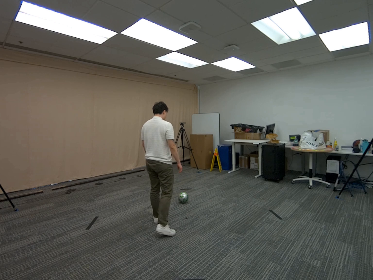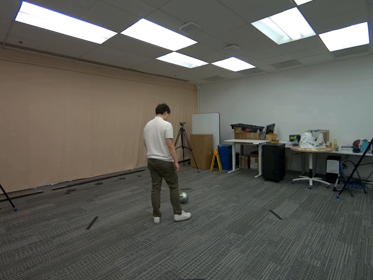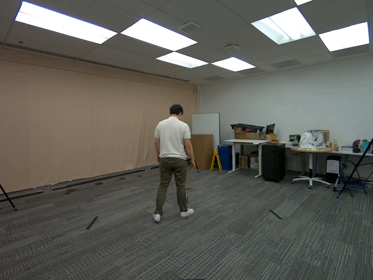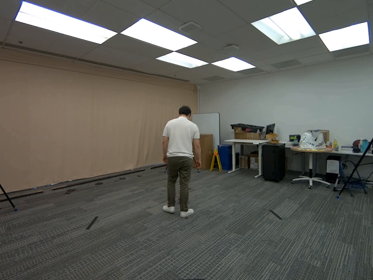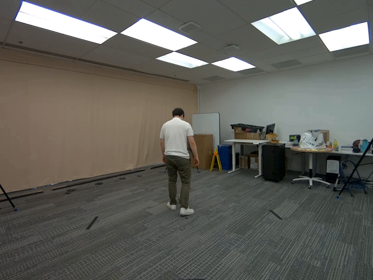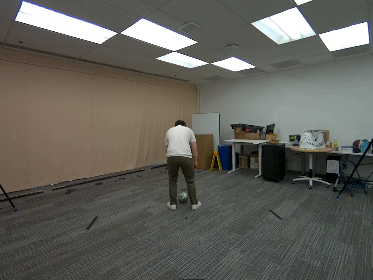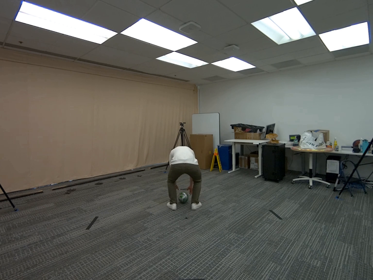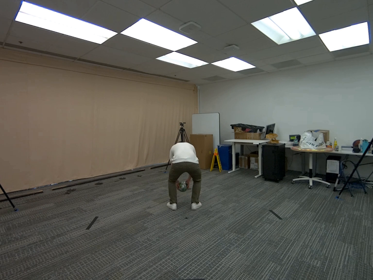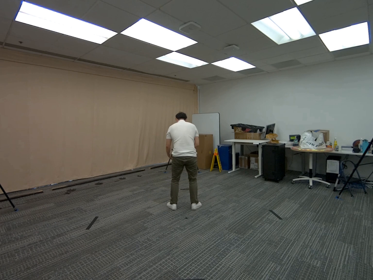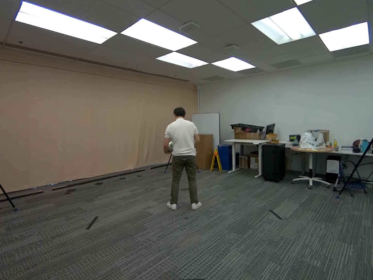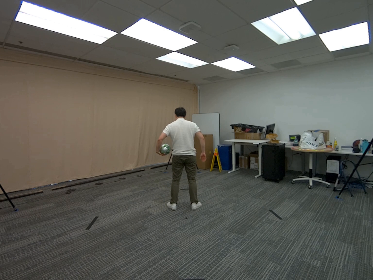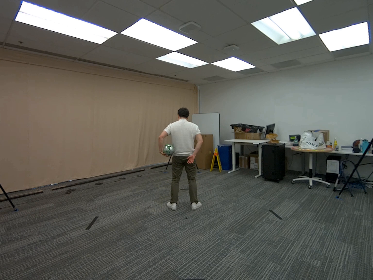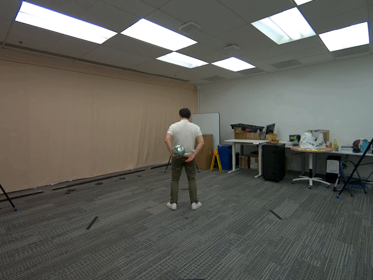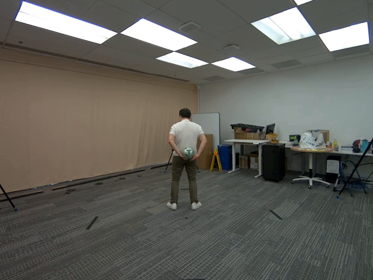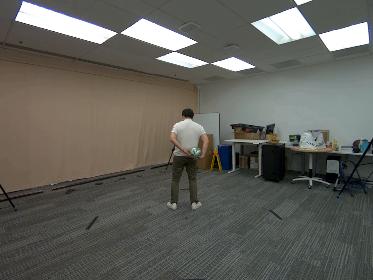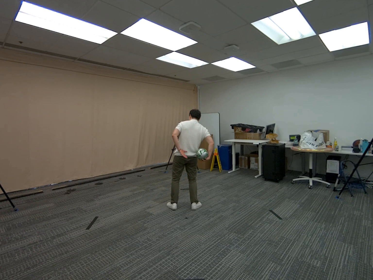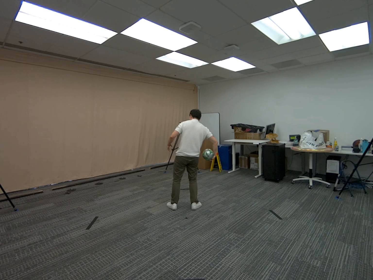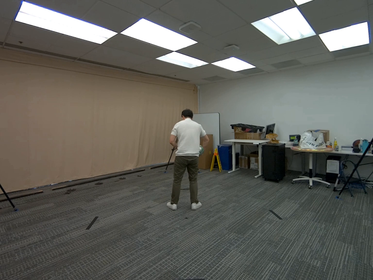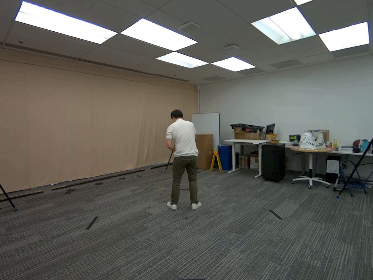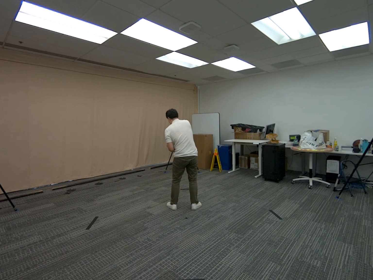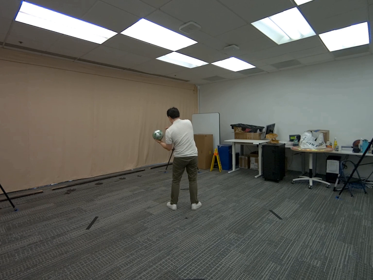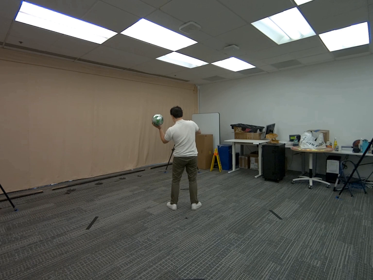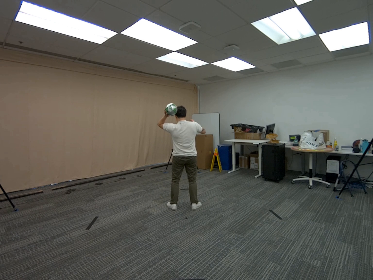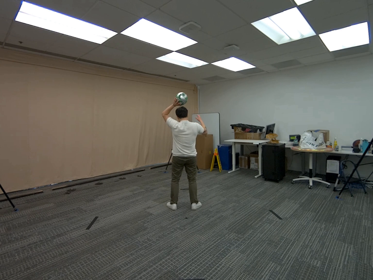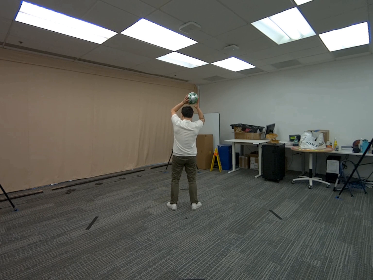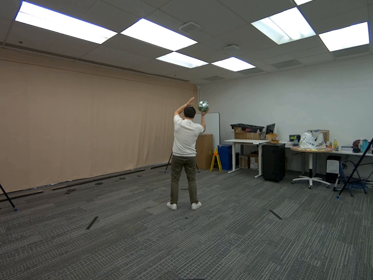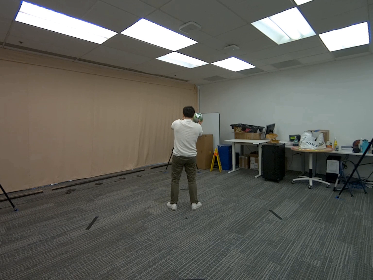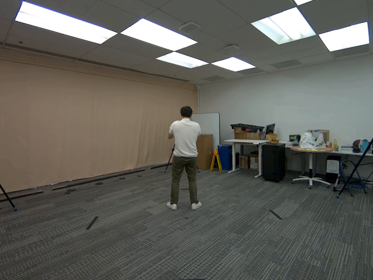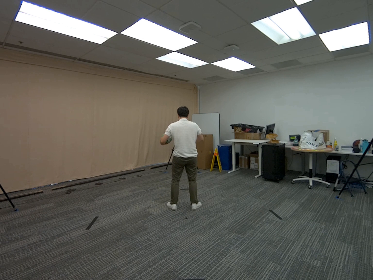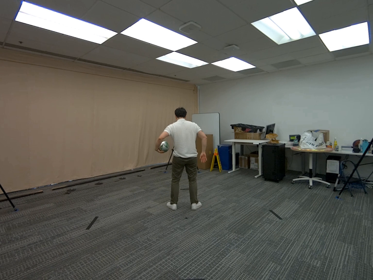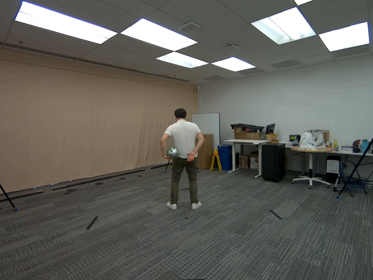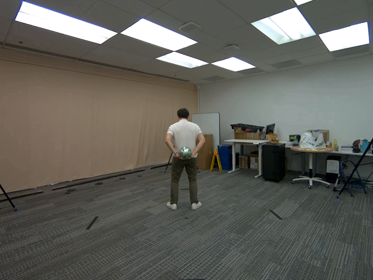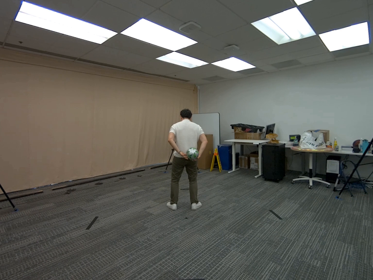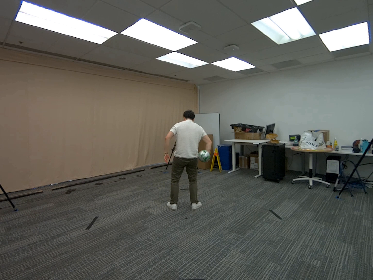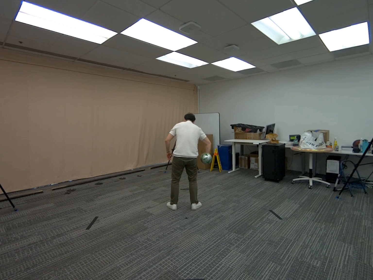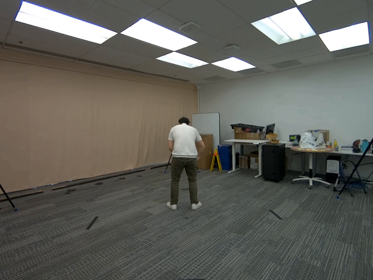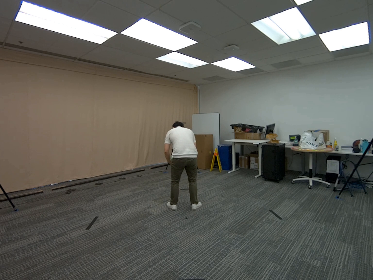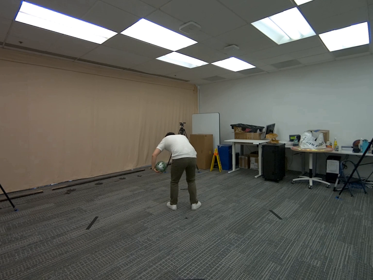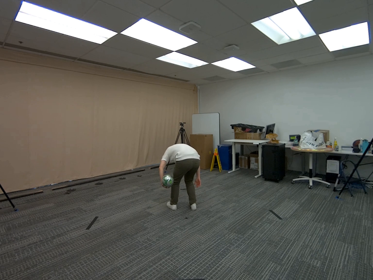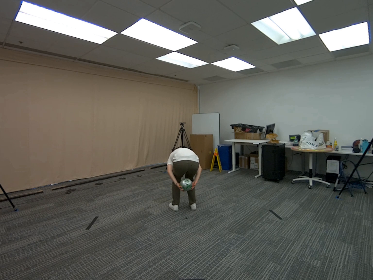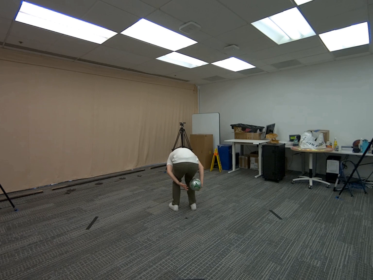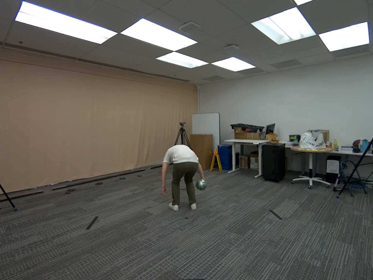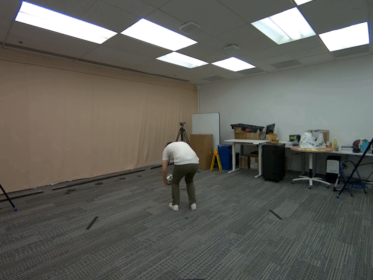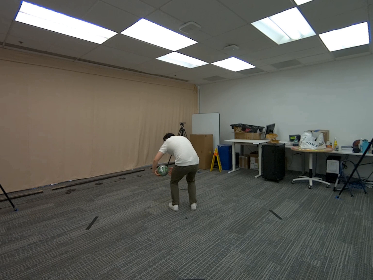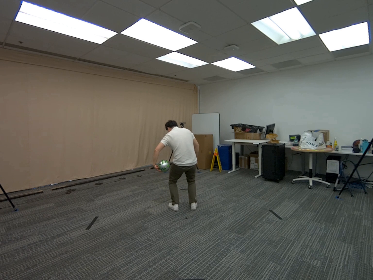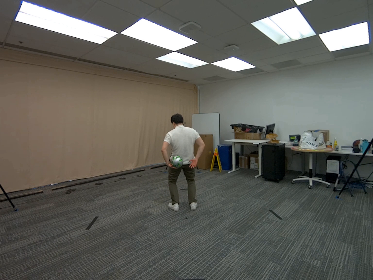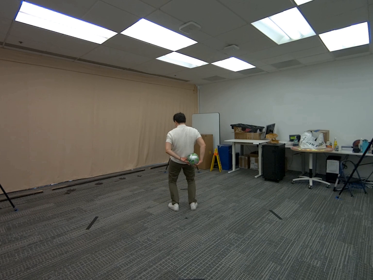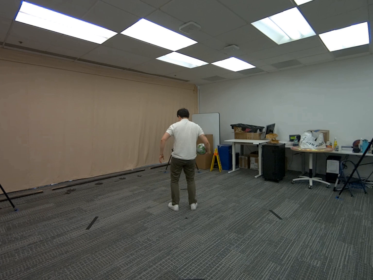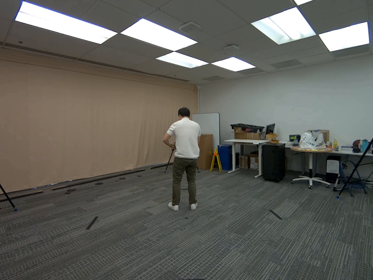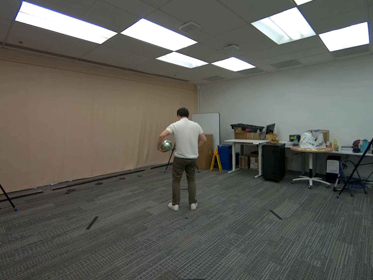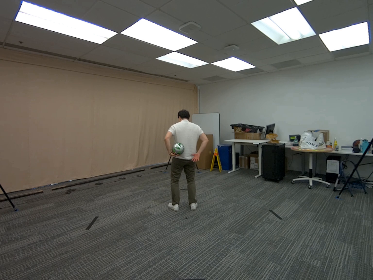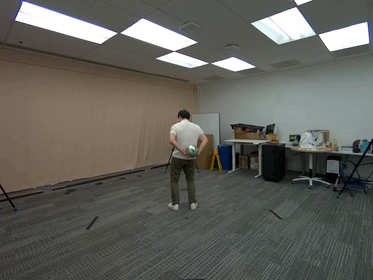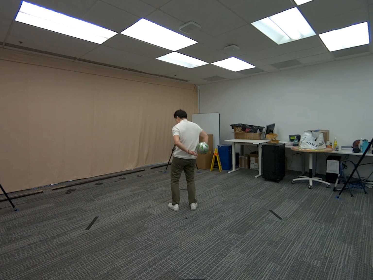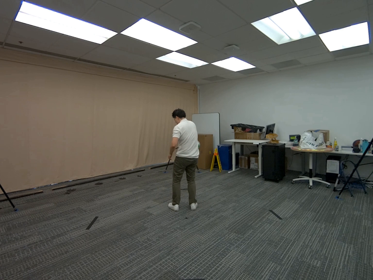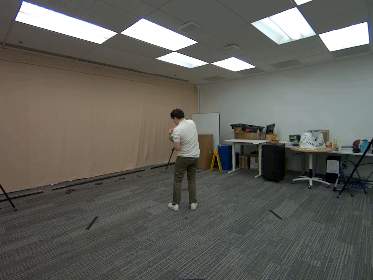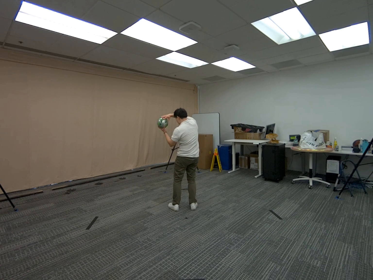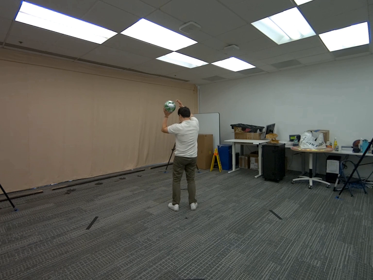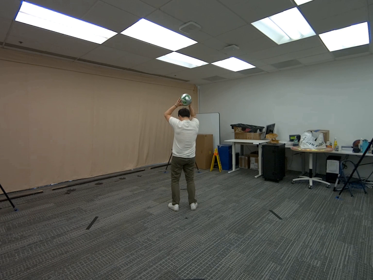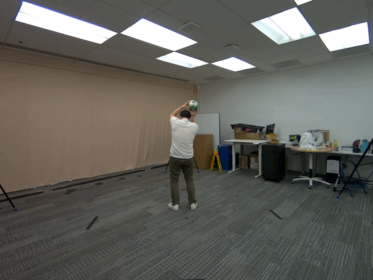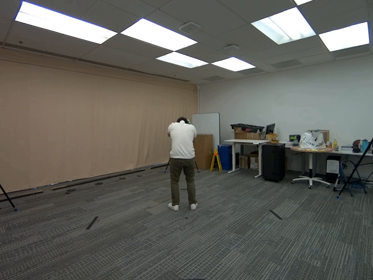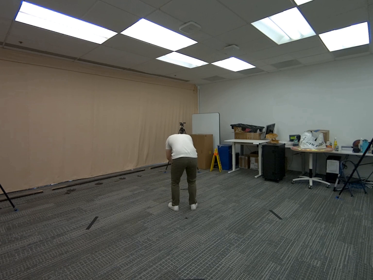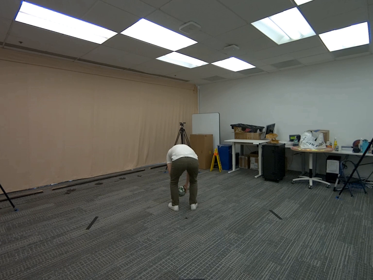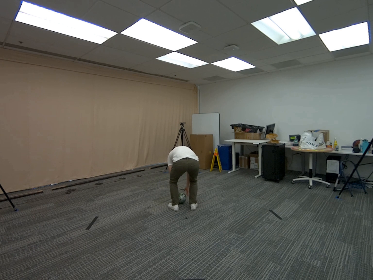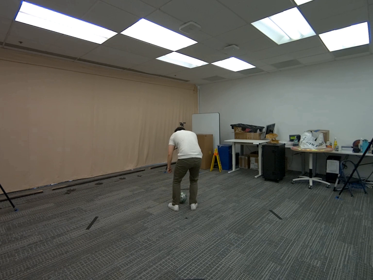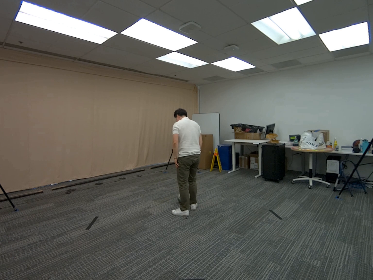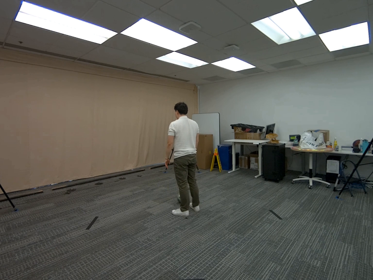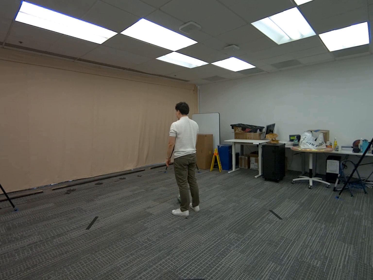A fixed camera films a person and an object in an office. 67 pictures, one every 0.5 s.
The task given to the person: Walk over to the soccer ball and pick up the soccer ball and rotate the soccer ball around your body.
